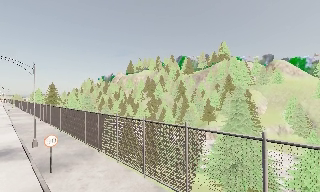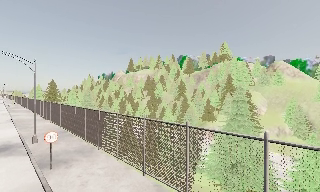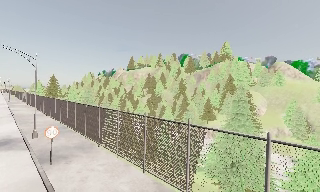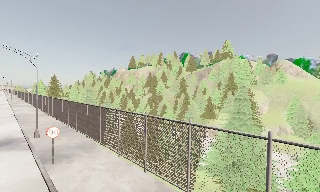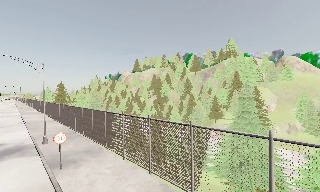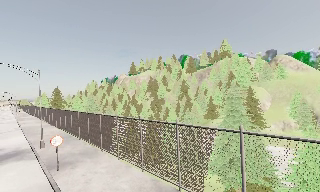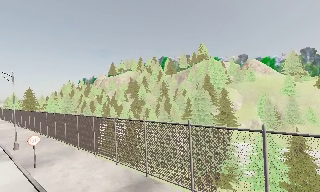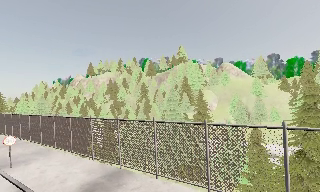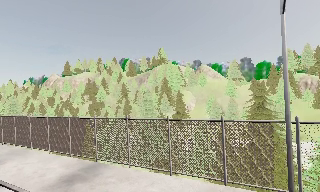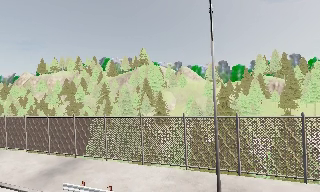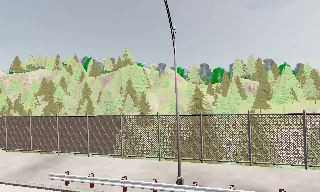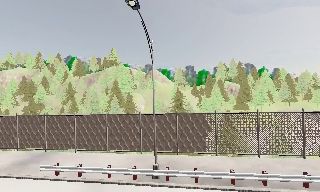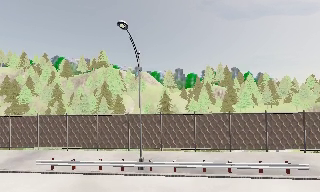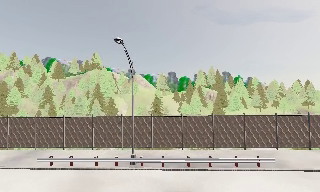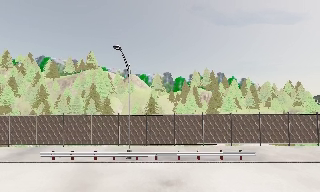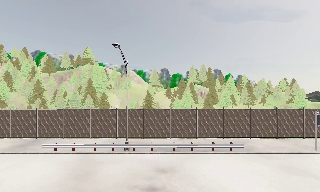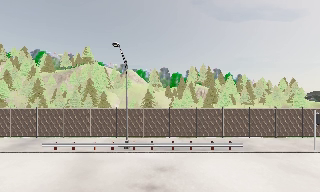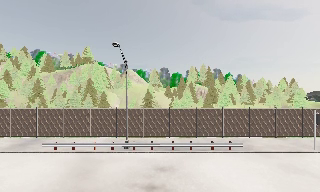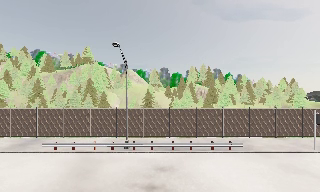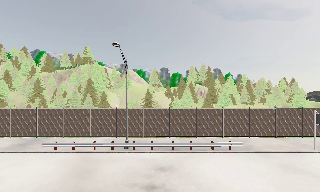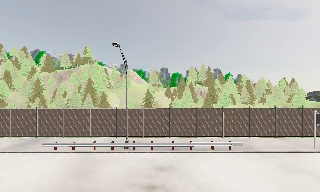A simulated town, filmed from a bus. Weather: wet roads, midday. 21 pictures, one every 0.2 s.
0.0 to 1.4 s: The camera swings to its right by about 10 degrees, and the scene slides to the left. It travels backward and to its right, about 4 m, so what stands in front gets smaller. It gains speed.
1.4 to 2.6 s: The scene slides to the left, as the camera pans about 30 degrees to its right. It travels backward, about 9 m, so what stands in front gets smaller.
2.6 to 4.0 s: The camera travels backward, about 2 m, so what stands in front gets smaller. It loses speed.
The film runs backward here.
